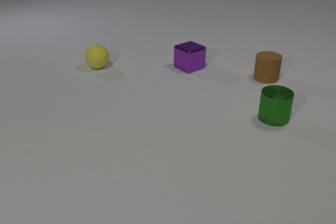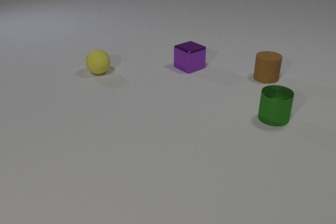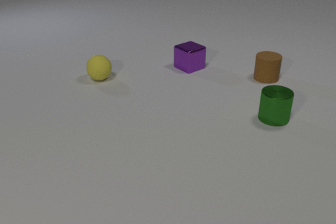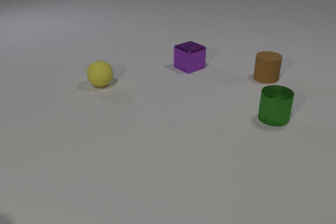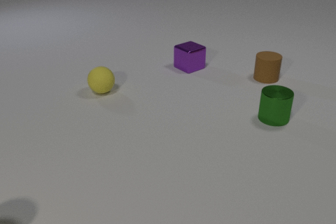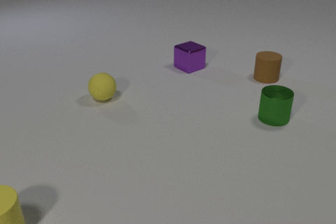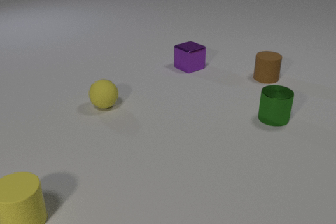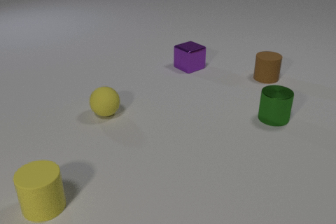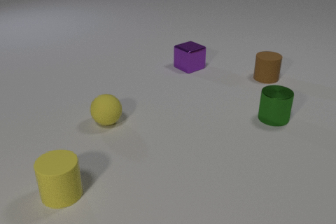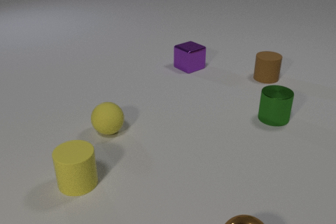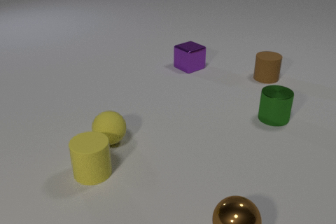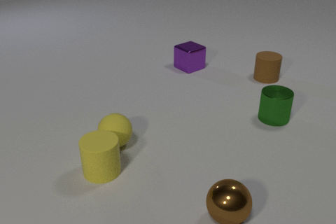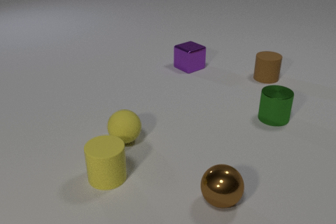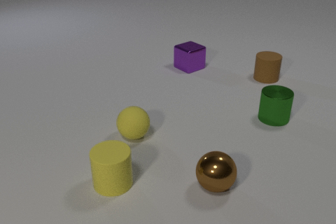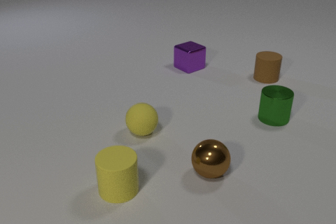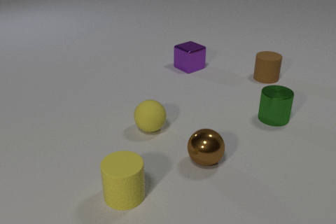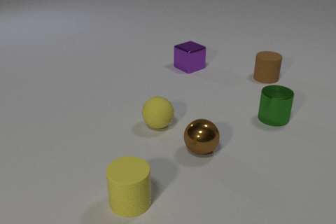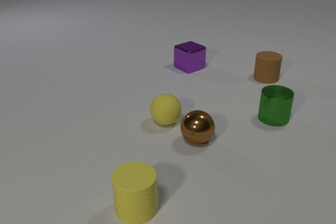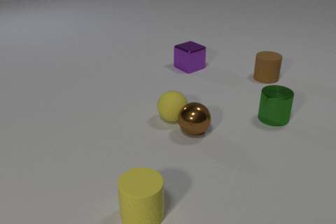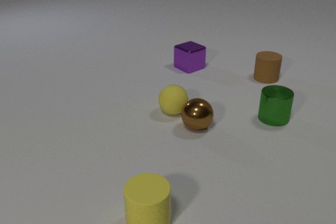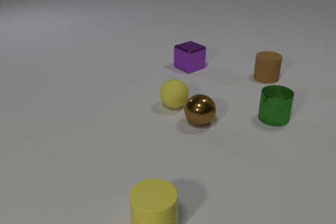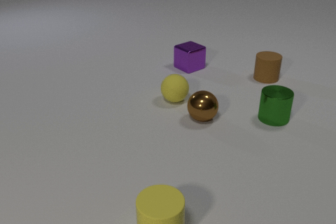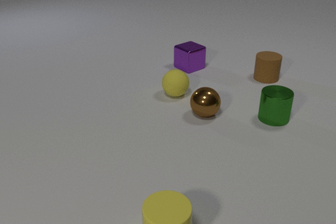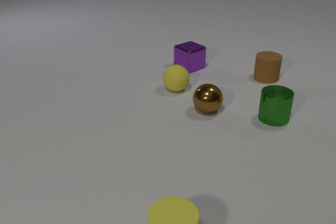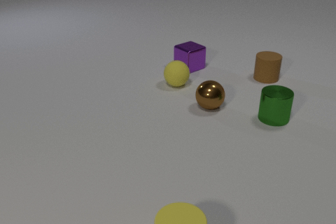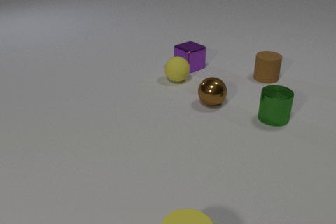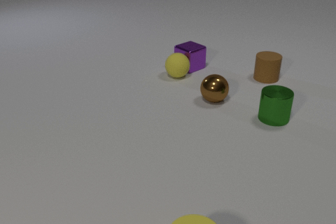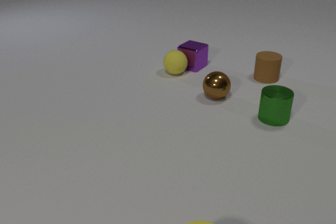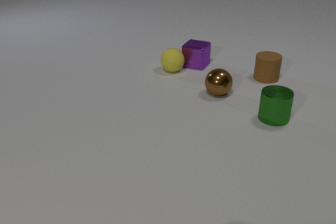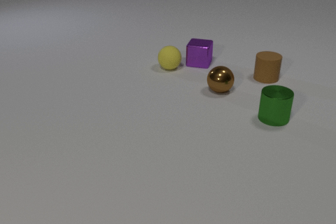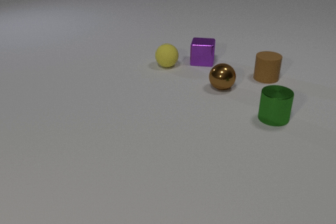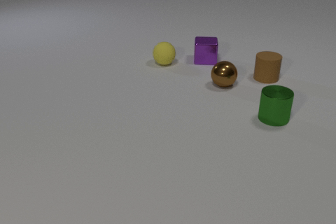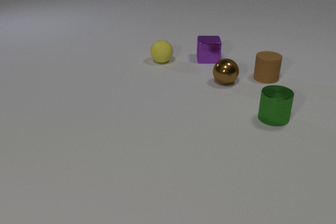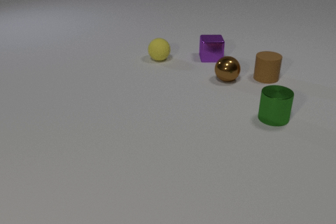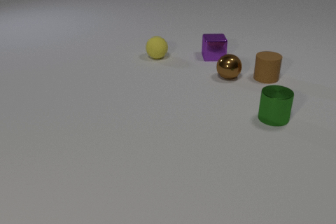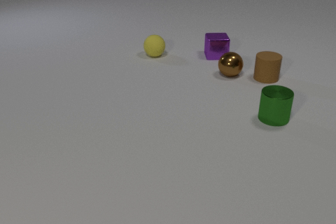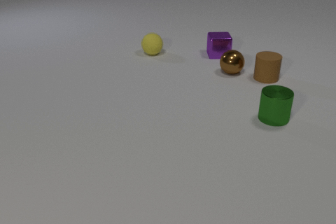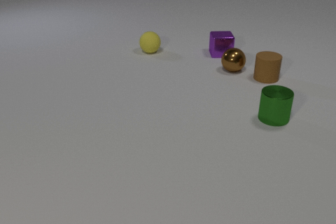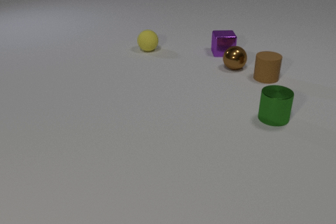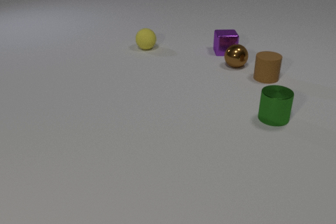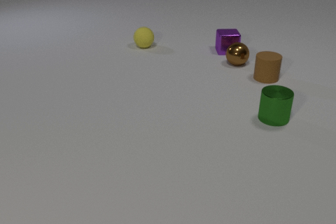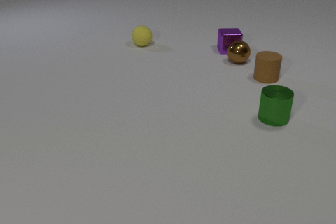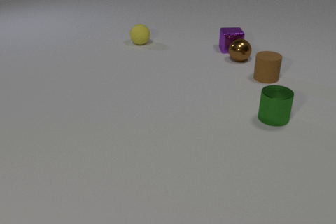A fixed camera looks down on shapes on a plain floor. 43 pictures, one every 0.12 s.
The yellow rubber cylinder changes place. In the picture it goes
to the right.
The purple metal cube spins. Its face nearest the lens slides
to the right.
0.00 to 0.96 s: The yellow rubber cylinder comes in at the left edge, slides to the right and away from the camera. The yellow rubber sphere rolls toward the camera.
0.96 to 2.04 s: The yellow rubber cylinder slides to the right and toward the camera. The yellow rubber sphere rolls to the right. The brown metal sphere comes in at the bottom edge, rolls away from the camera. The yellow rubber cylinder and the yellow rubber sphere collide.
2.04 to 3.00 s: The yellow rubber cylinder slides toward the camera and to the right. The yellow rubber sphere rolls away from the camera. The brown metal sphere rolls away from the camera. The yellow rubber sphere and the brown metal sphere collide.
3.00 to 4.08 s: The yellow rubber cylinder slides toward the camera and to the right, leaves at the bottom edge. The yellow rubber sphere rolls away from the camera. The brown metal sphere rolls away from the camera. The purple metal cube slides away from the camera and to the right, spins counterclockwise seen from above by about 60 degrees, its near face sliding to the right. The yellow rubber sphere and the purple metal cube collide.
4.08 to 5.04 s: The yellow rubber sphere rolls away from the camera and to the left. The brown metal sphere rolls away from the camera. The purple metal cube slides away from the camera and to the right.
How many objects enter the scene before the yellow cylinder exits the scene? 2.
What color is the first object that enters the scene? yellow.
Are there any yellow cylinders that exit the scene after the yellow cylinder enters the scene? yes.
